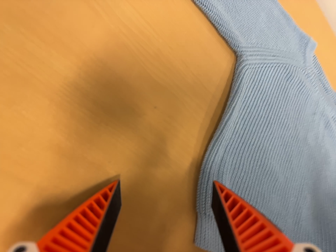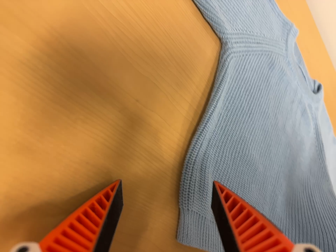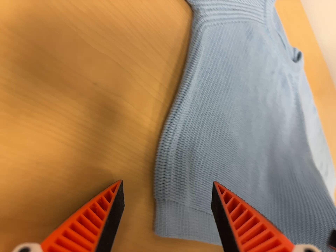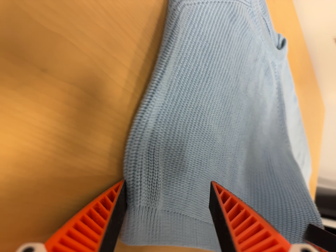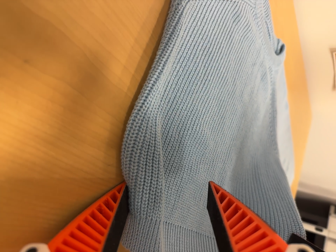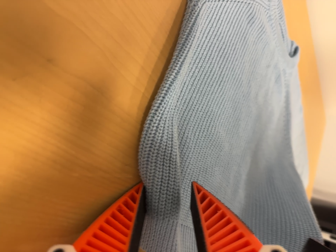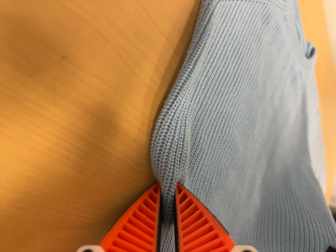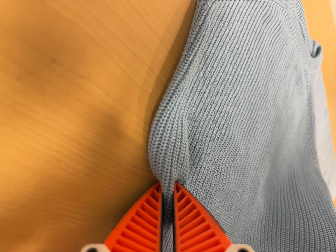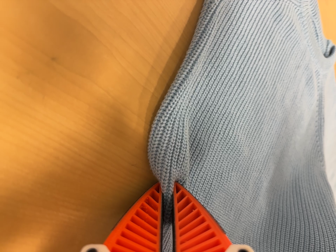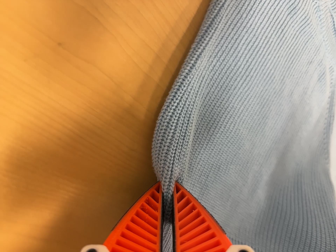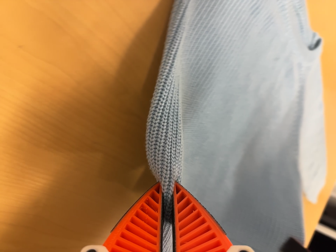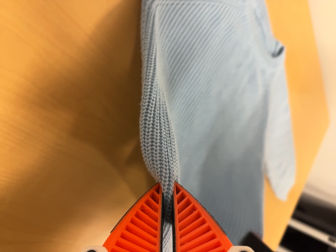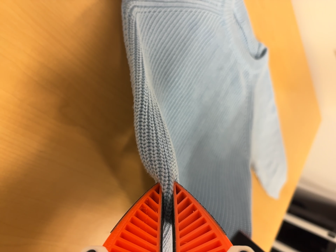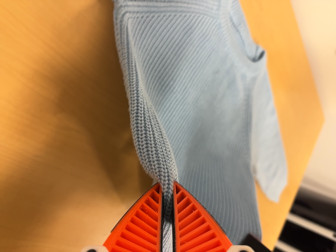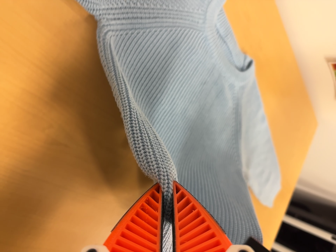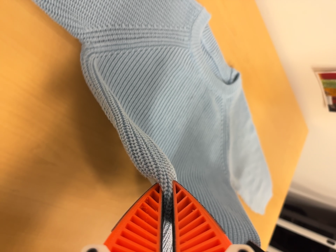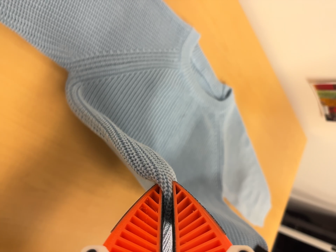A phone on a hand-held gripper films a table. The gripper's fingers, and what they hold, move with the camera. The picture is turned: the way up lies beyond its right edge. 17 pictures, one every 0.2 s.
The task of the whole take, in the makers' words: fold up.
0.0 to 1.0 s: The scene slides to the left, as the camera pans about 15 degrees to its right. It travels forward and toward the top of its view, about 10 cm, so what stands in front looms larger. Its aim tips toward the bottom of its view by about 15 degrees, and the scene shifts upward.
1.0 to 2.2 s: The camera travels to its right and backward, about 9 cm.
2.2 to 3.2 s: The camera travels to its right and toward the top of its view, about 10 cm, so close, fixed things drift to the left.
The film runs forward here.
